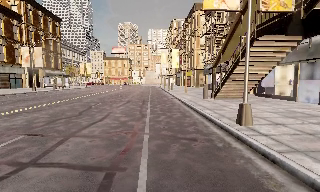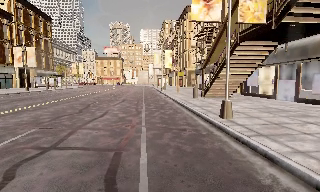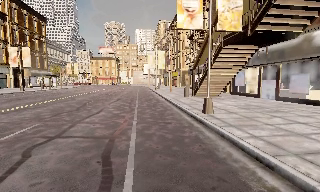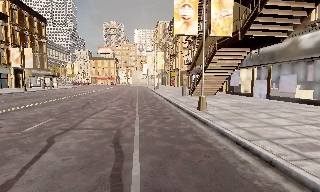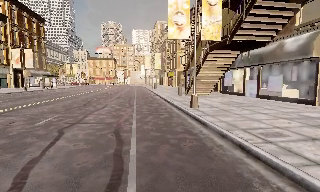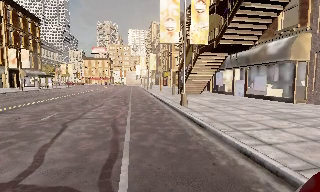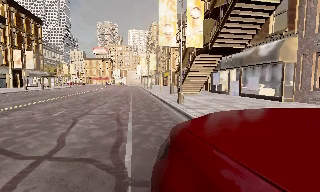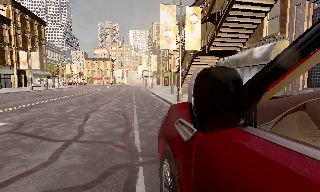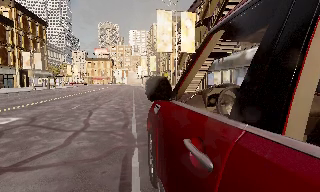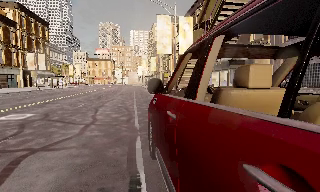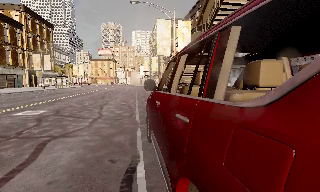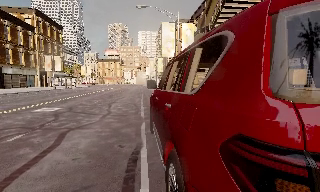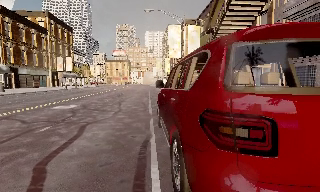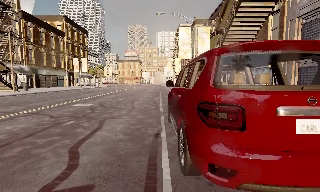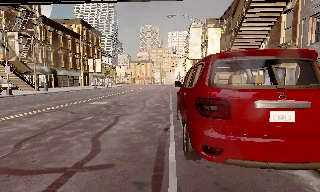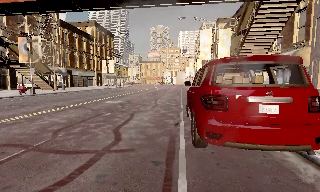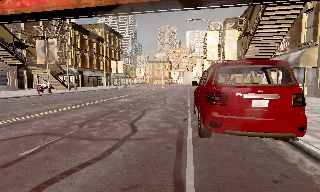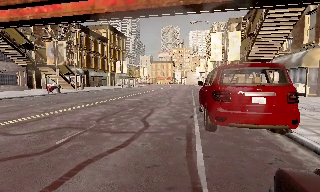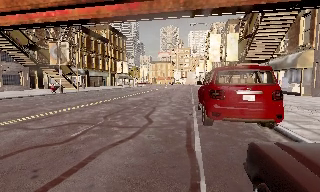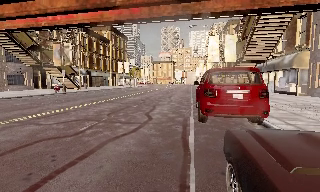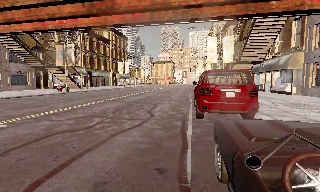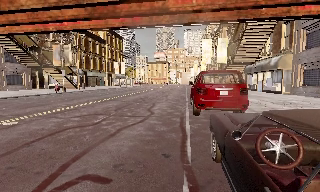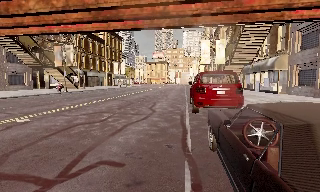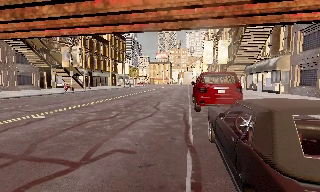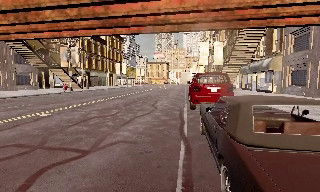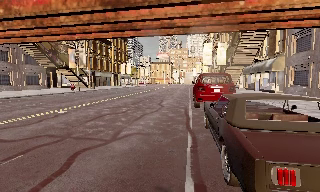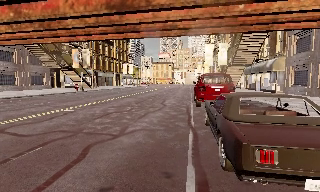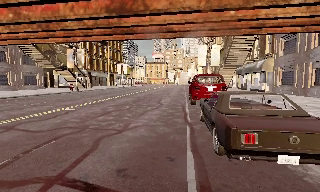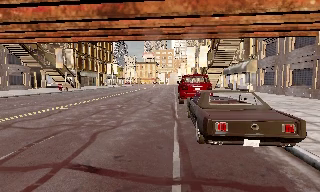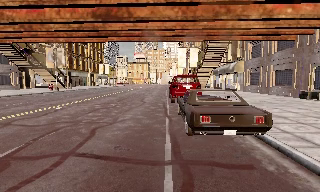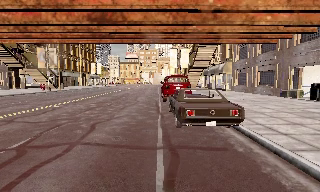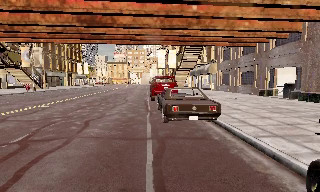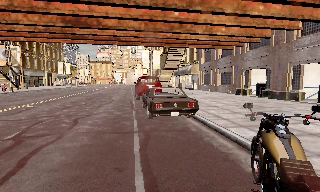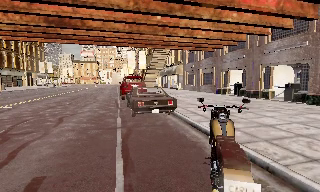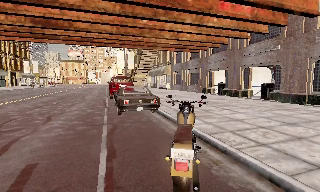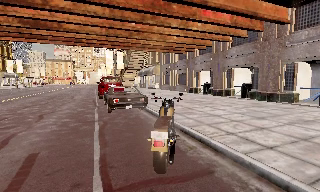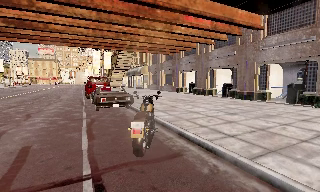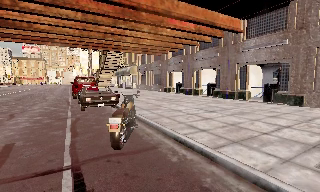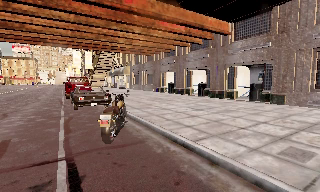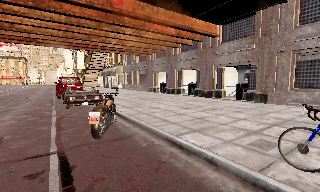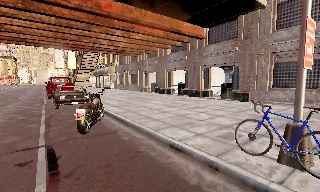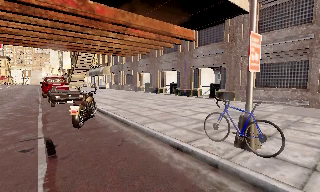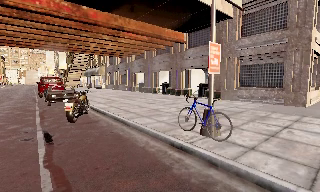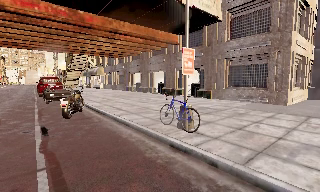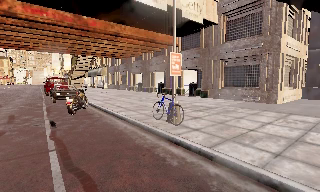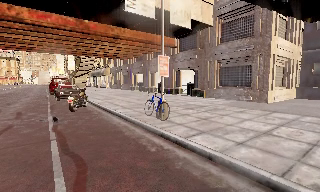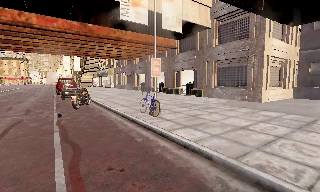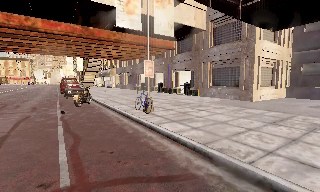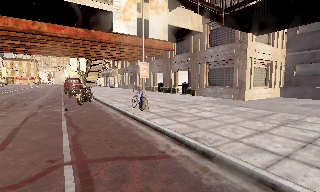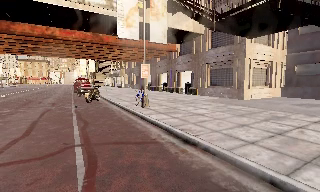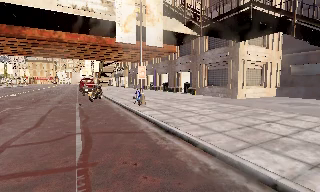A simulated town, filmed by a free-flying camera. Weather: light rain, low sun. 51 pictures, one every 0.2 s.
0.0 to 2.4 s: The camera travels backward, about 10 m, so what stands in front gets smaller.
2.4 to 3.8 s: The camera pans to its left, which is counterclockwise from overhead, by about 15 degrees. It travels backward, about 4 m, so what stands in front gets smaller.
3.8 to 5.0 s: The camera travels backward, about 3.5 m, so what stands in front gets smaller.
5.0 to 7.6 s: The camera pans to its right, which is clockwise from overhead, by about 40 degrees. It travels backward, about 7 m.
7.6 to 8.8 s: The camera travels backward and to its right, about 4.5 m, so what stands in front gets smaller. It gains speed.
8.8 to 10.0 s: The camera travels backward and to its right, about 5 m, so what stands in front gets smaller.
The film runs backward here.
